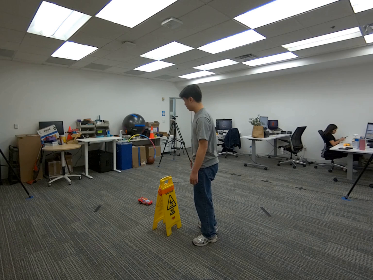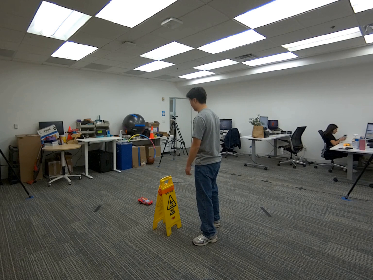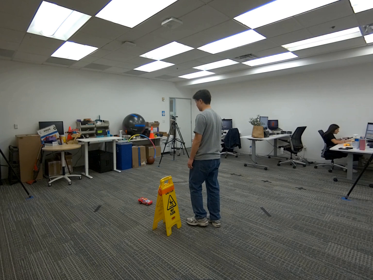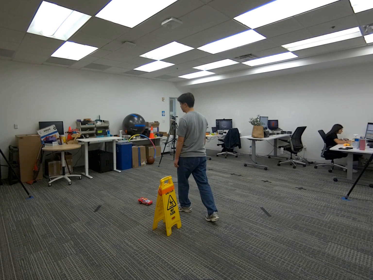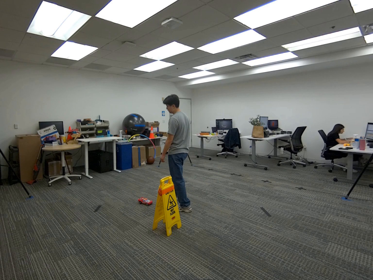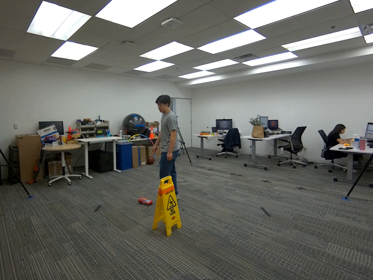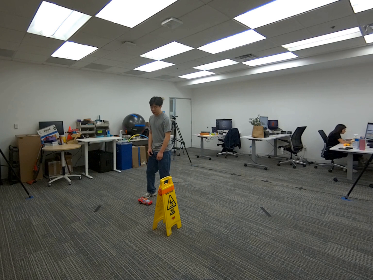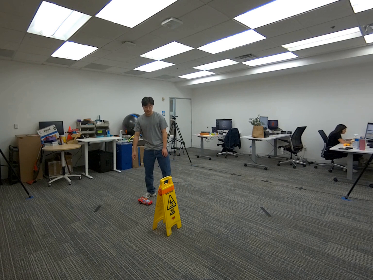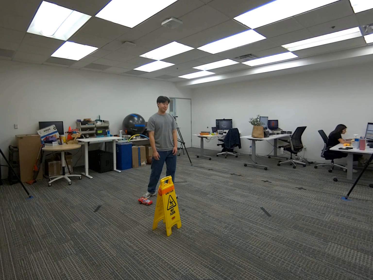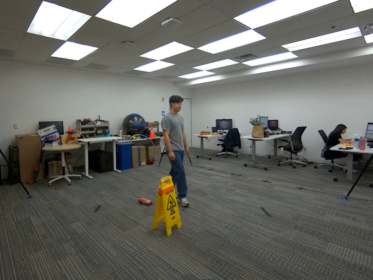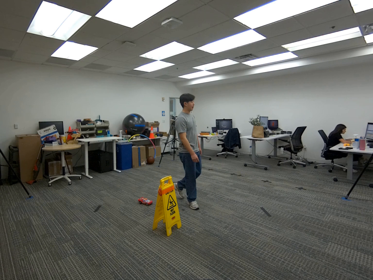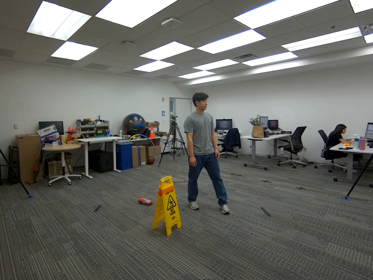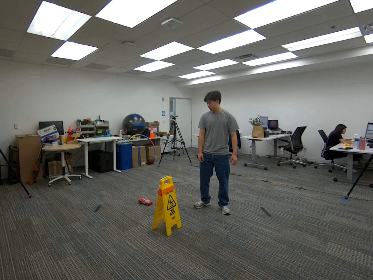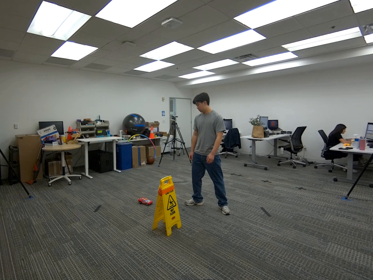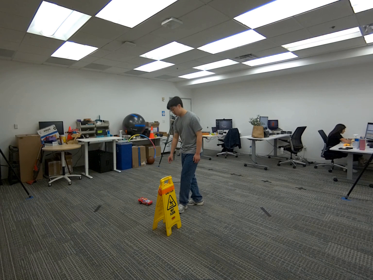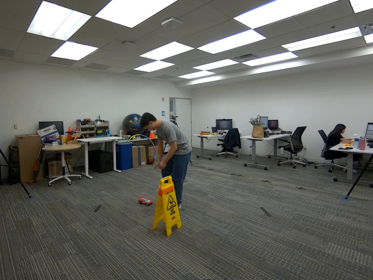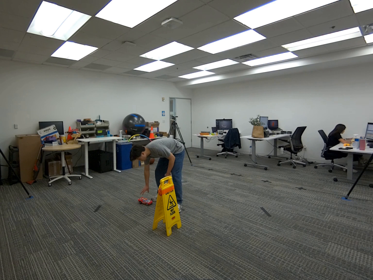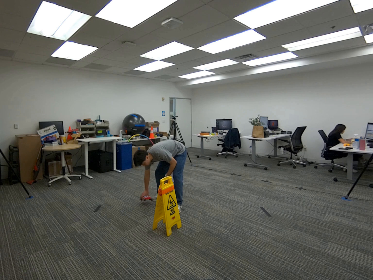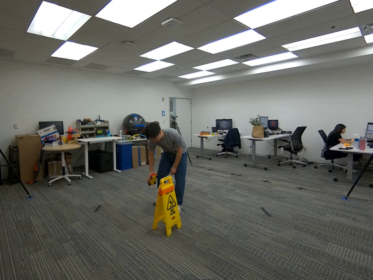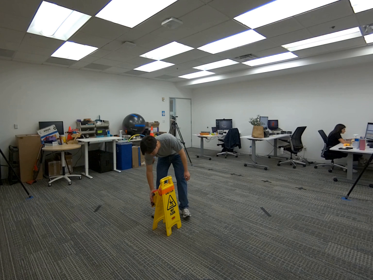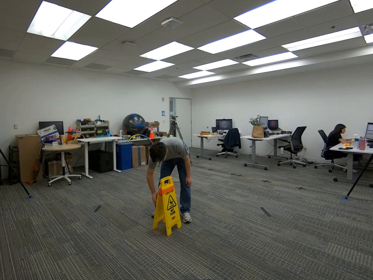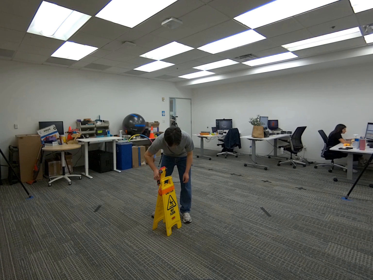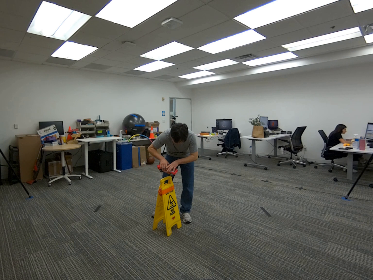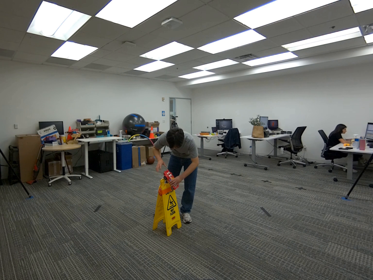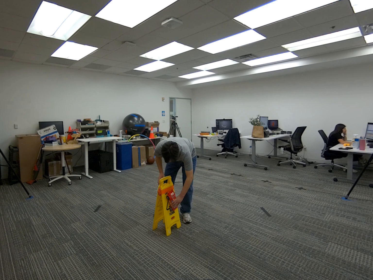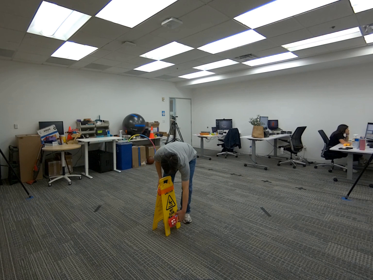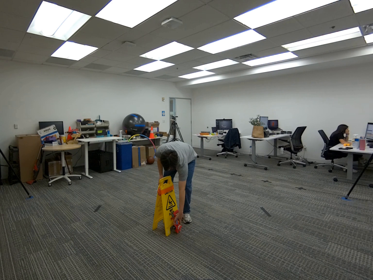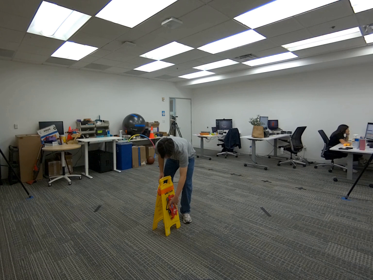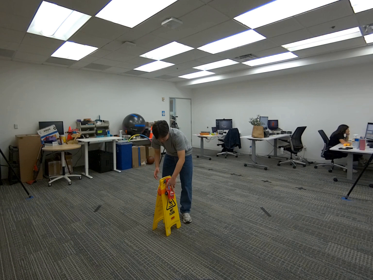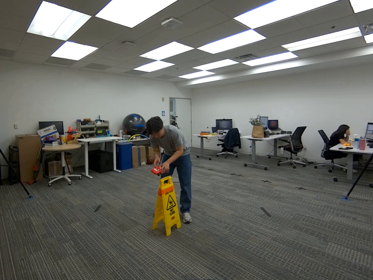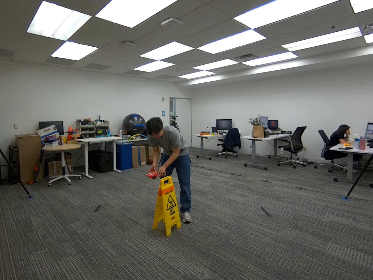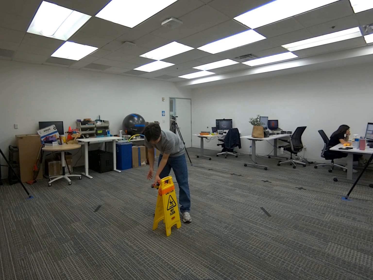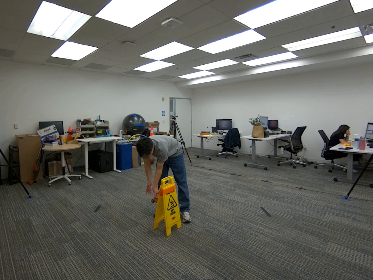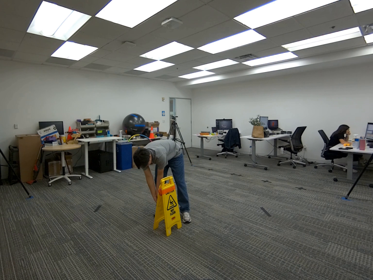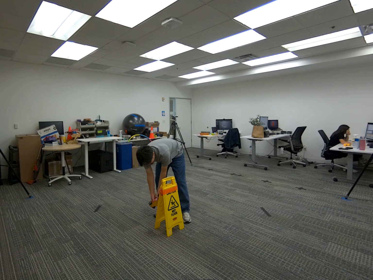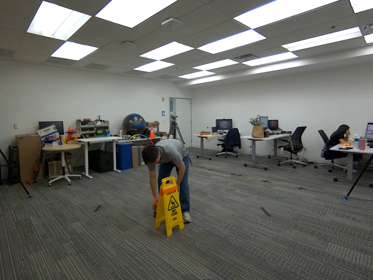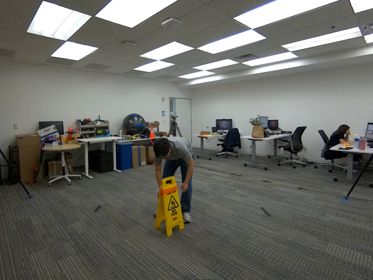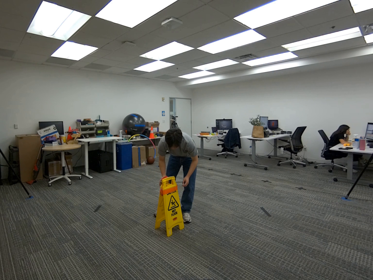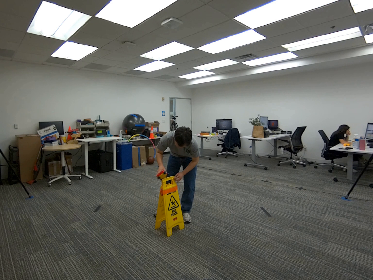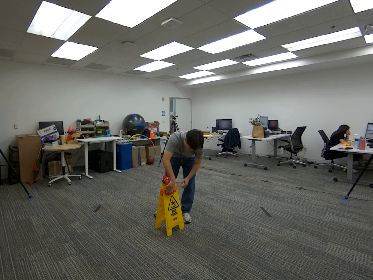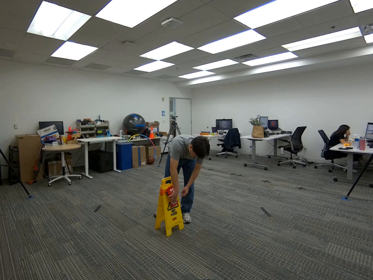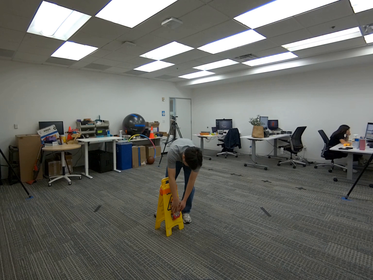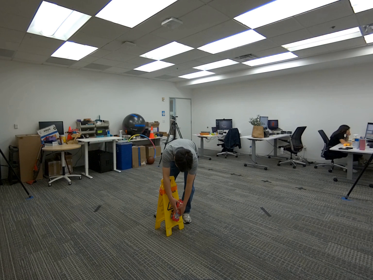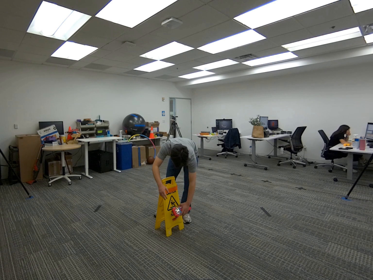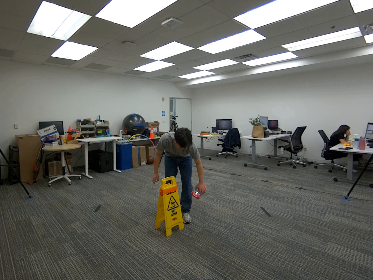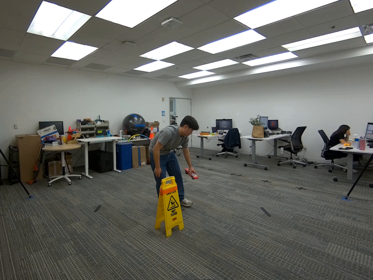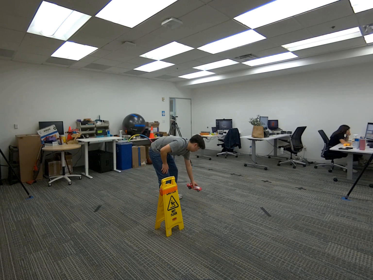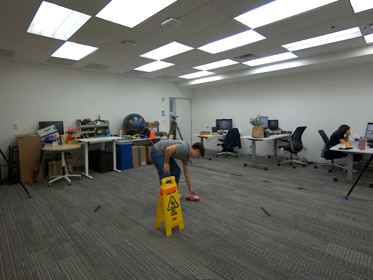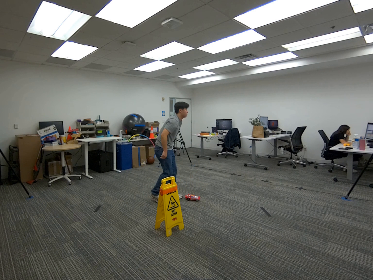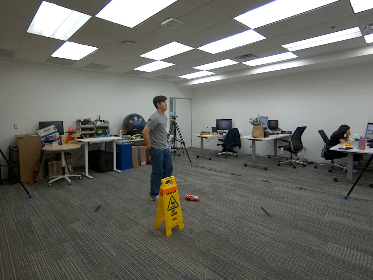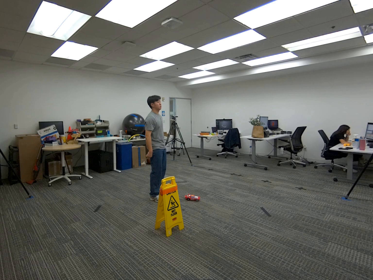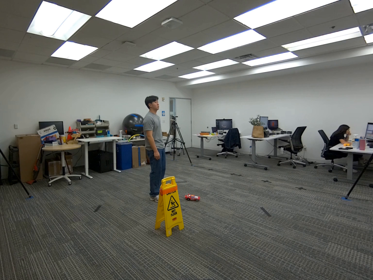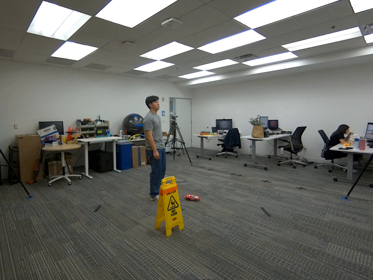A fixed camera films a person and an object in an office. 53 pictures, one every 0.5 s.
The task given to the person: Walk to the toy car and pick it up with your right hand. Put it down and roll it over the wet floor sign. Go to the other side, pick it up, and roll it back over the sign. Keep switching sides and repeating until finished.
